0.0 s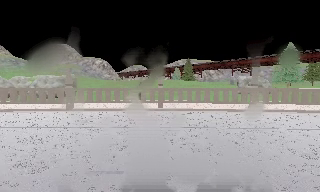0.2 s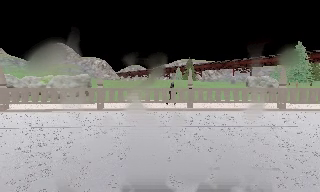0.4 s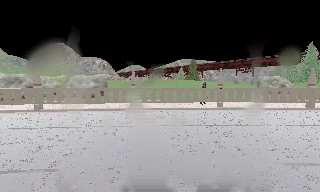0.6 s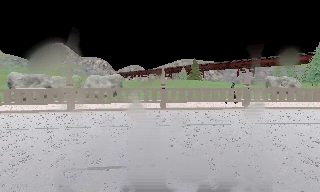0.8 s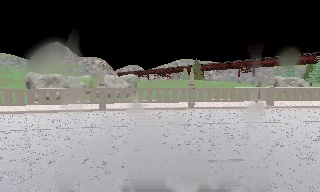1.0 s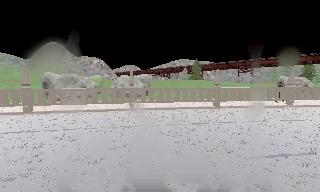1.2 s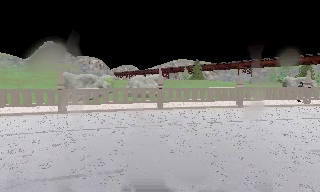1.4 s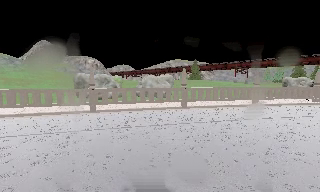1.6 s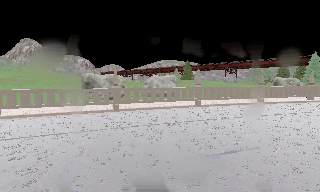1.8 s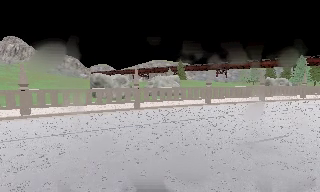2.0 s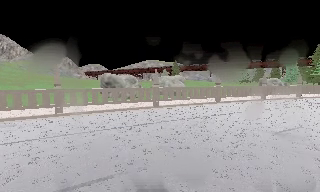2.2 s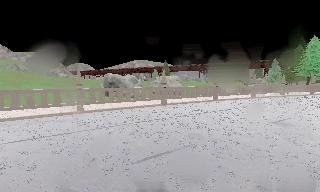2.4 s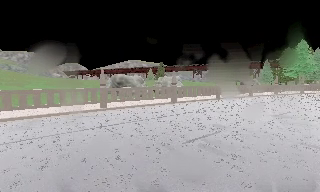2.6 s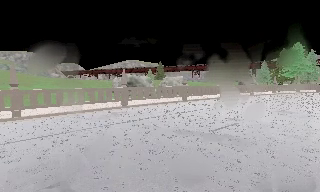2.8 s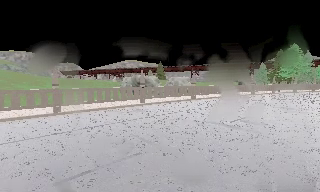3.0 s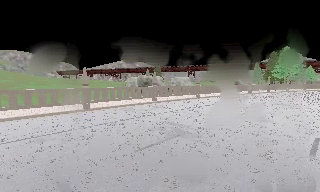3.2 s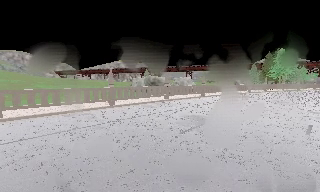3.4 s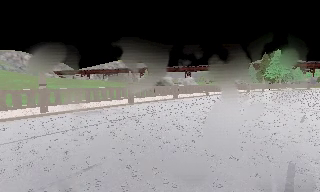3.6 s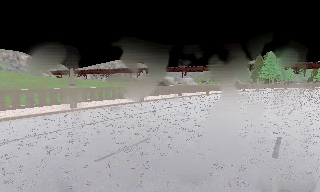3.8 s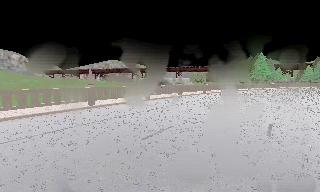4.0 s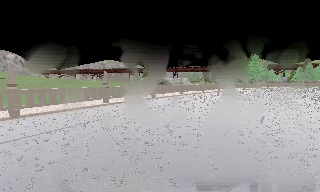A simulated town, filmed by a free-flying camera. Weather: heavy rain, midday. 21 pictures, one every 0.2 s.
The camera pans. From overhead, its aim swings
clockwise.
0.0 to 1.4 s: The camera travels to its left, about 16 m, so close, fixed things drift to the right.
1.4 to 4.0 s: The camera pans to its right, which is clockwise from overhead, by about 30 degrees. It travels to its left and backward, about 25 m, so close, fixed things drift to the right.
The film runs forward here.
